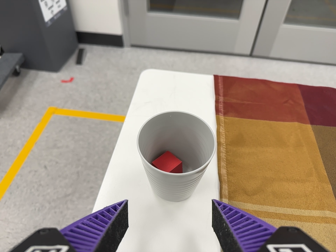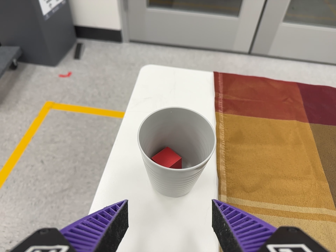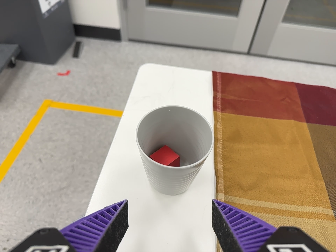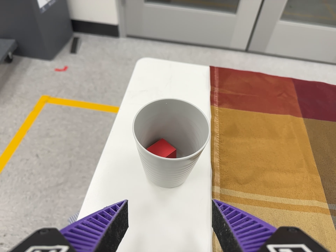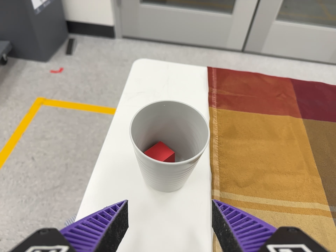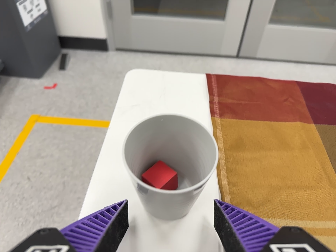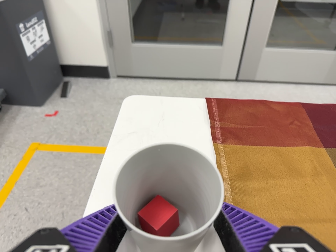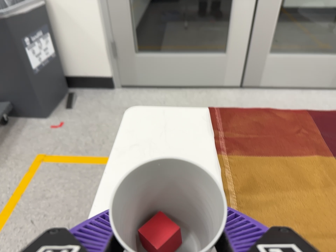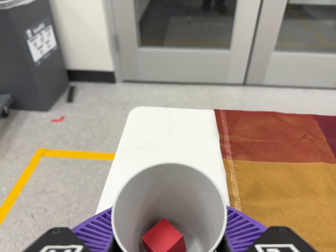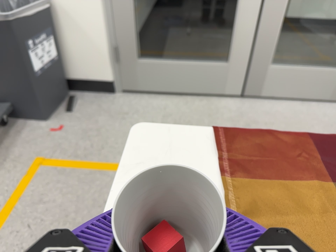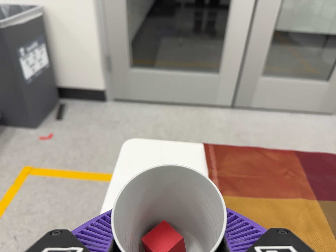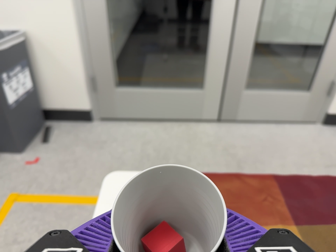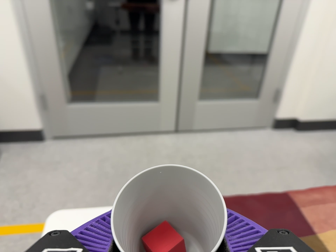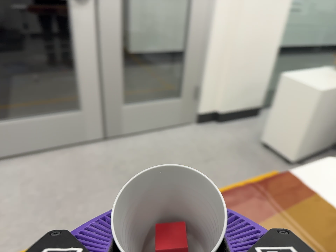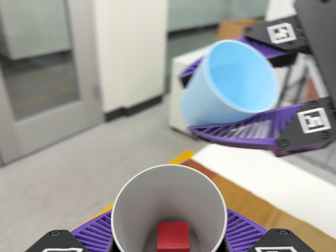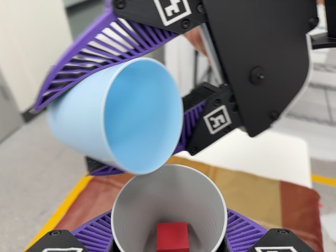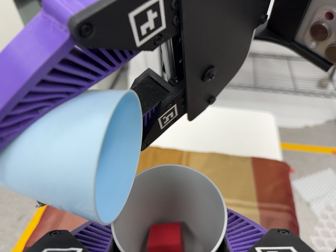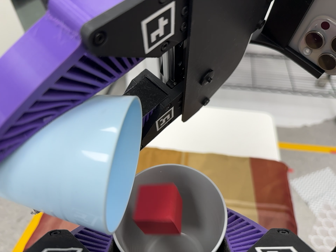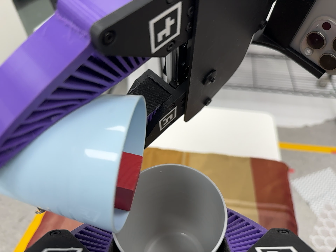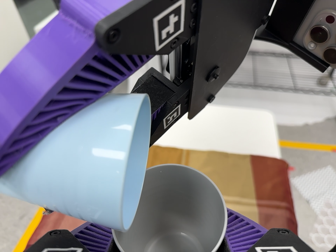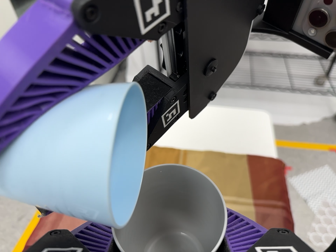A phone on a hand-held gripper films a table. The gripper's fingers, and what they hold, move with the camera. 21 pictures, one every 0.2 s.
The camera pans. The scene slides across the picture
to the left.
The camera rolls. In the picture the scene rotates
counterclockwise.
0.0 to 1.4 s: The camera travels forward, about 8 cm, so what stands in front looms larger. Its aim tips toward the top of its view by about 10 degrees, and the scene shifts downward.
1.4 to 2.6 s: The scene slides to the left, as the camera pans about 30 degrees to its right. It travels toward the top of its view and to its right, about 16 cm, so close, fixed things drift downward. It rolls about its line of sight by about 10 degrees, and the scene rotates counterclockwise.
2.6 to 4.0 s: The scene slides to the left, as the camera pans about 40 degrees to its right. It travels to its right, toward the top of its view and forward, about 12 cm, so close, fixed things drift to the left. Its aim tips toward the bottom of its view by about 15 degrees. It rolls about its line of sight by about 35 degrees, and the scene rotates counterclockwise.
The film runs backward here.
